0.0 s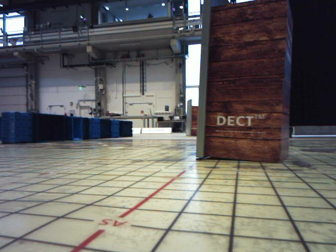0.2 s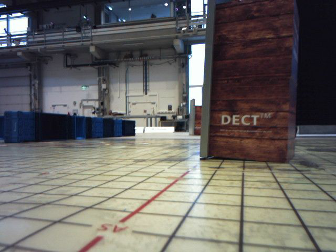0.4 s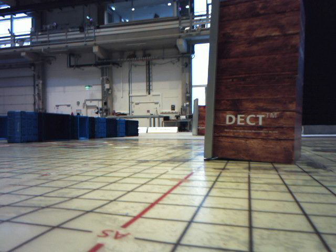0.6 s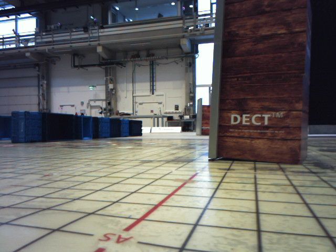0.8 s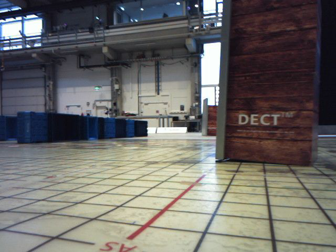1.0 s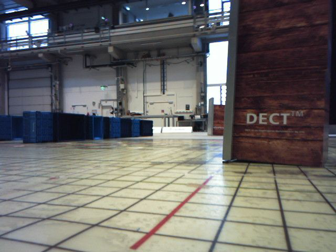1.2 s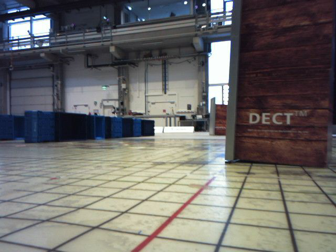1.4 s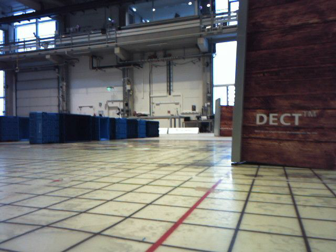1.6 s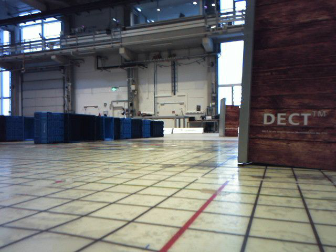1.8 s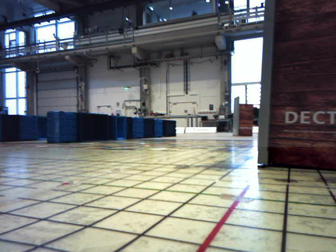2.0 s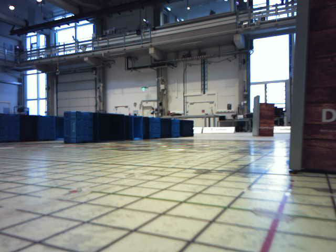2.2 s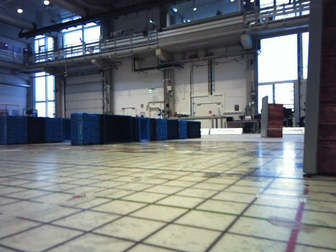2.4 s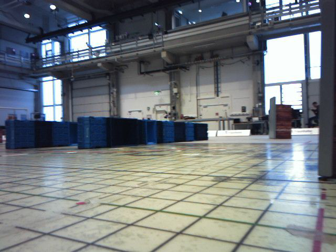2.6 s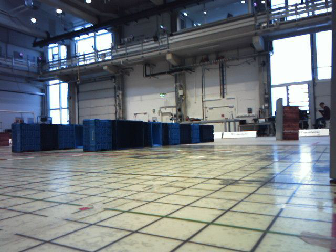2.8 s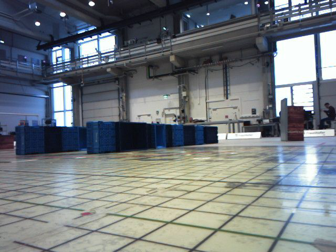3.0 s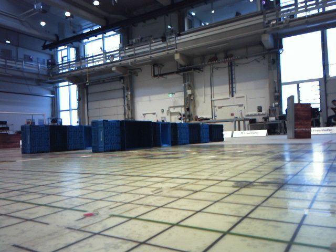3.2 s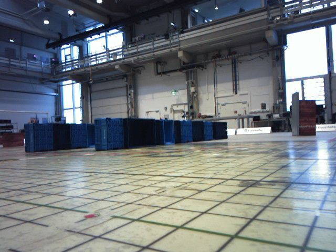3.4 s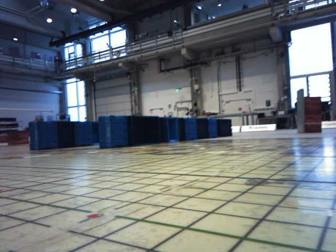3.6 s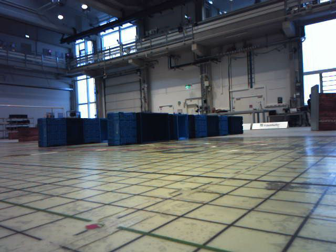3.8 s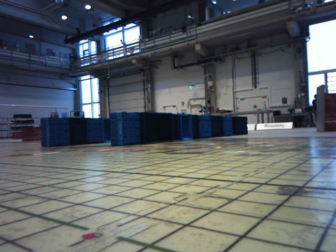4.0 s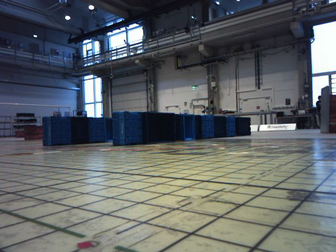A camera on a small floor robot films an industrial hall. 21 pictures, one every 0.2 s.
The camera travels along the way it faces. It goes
forward.
0.0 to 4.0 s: The scene slides to the right, as the camera pans about 25 degrees to its left. It travels forward, about 0.8 m, so what stands in front looms larger.
The film runs forward here.
